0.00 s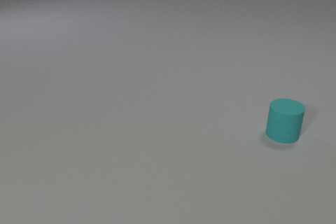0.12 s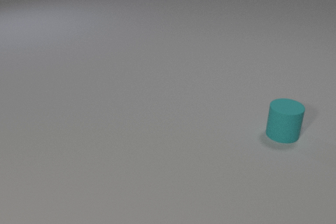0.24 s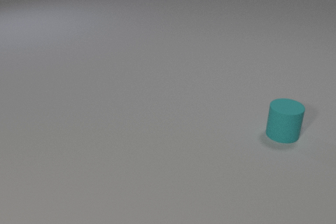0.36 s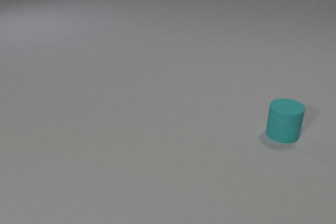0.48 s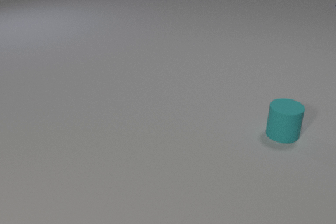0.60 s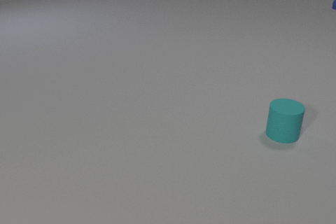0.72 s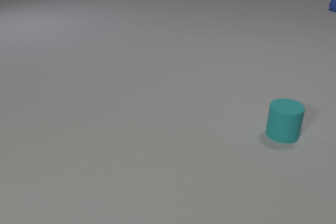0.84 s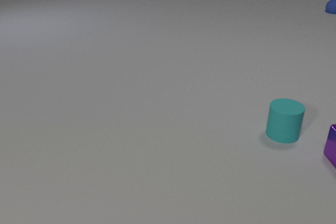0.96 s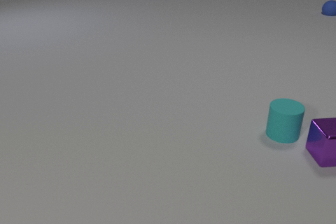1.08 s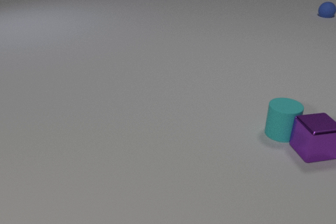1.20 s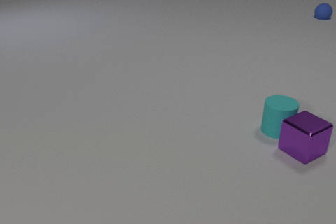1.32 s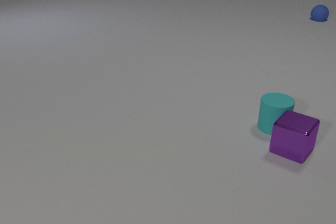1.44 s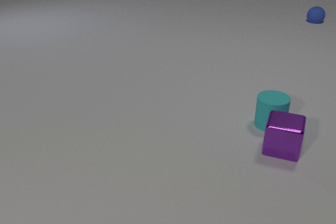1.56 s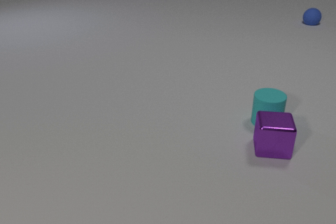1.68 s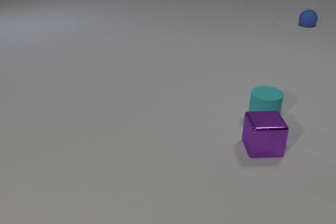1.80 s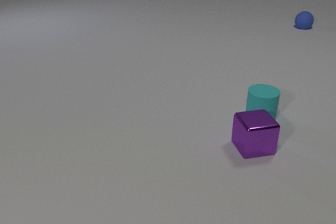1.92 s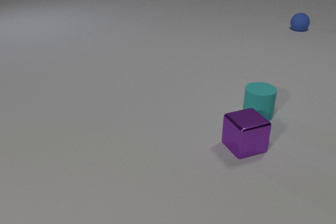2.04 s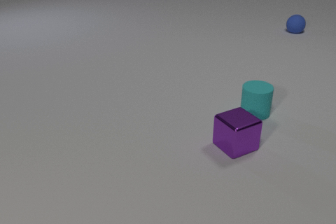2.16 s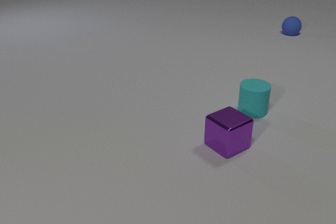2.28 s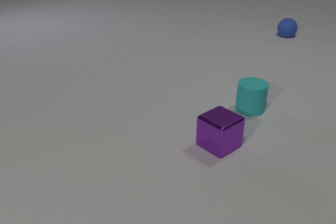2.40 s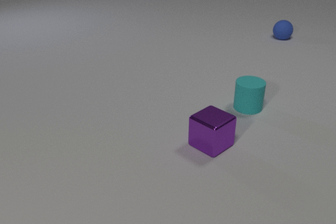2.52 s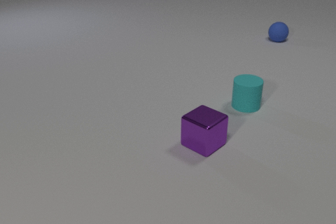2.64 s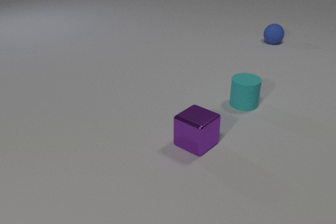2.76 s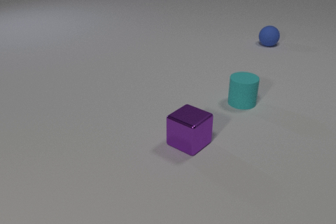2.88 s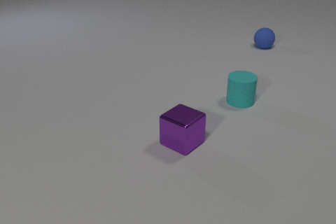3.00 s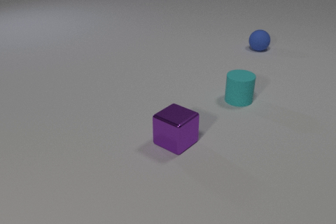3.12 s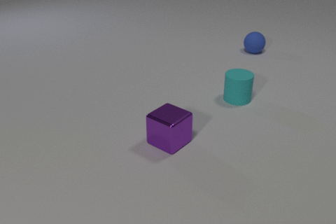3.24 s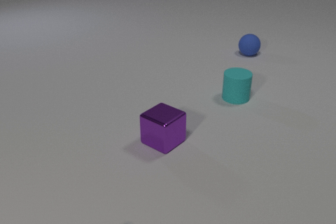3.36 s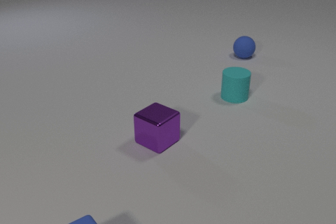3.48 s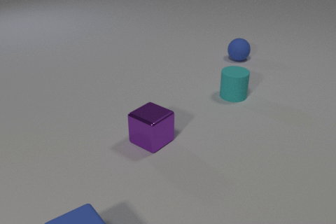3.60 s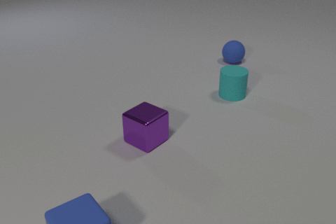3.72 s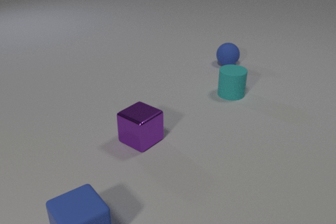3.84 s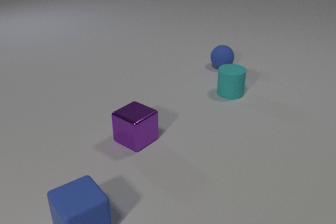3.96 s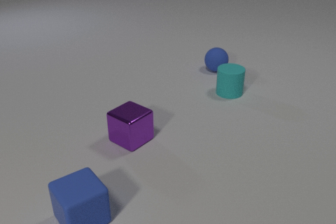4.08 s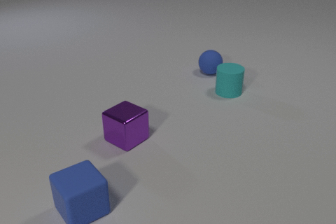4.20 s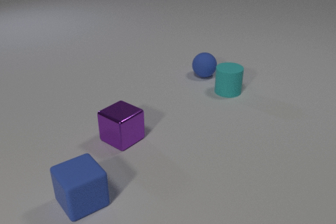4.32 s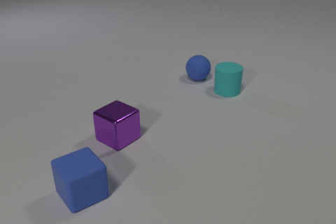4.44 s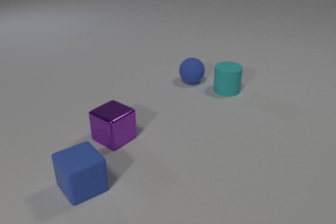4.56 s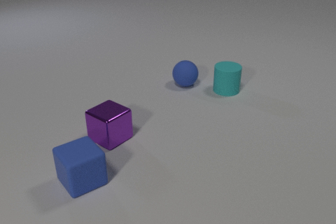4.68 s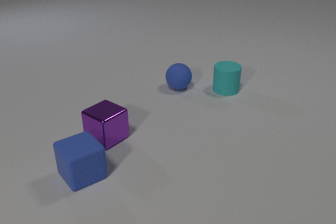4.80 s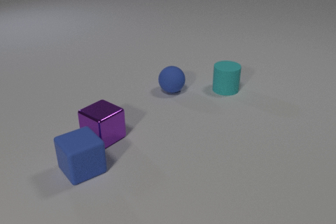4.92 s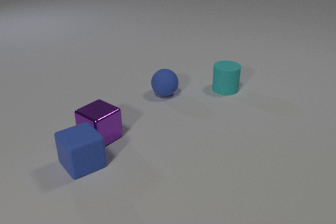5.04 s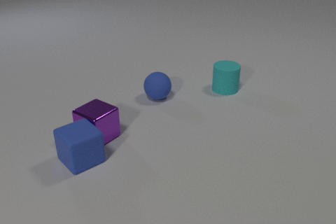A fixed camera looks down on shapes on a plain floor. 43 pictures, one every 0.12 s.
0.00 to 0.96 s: The purple metal cube comes in at the right edge, slides to the left. The blue rubber sphere comes in at the right edge, rolls toward the camera.
0.96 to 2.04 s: The purple metal cube slides to the left, spins so that its near face slides to the right, counterclockwise seen from above. The cyan rubber cylinder slides away from the camera and to the left. The blue rubber sphere rolls toward the camera and to the left. The purple metal cube and the cyan rubber cylinder collide.
2.04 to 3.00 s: The purple metal cube slides to the left, spins counterclockwise seen from above by about 15 degrees, its near face sliding to the right. The cyan rubber cylinder slides away from the camera and to the left. The blue rubber sphere rolls toward the camera and to the left.
3.00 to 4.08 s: The purple metal cube slides to the left. The cyan rubber cylinder slides away from the camera and to the left. The blue rubber cube comes in at the bottom edge, slides away from the camera. The blue rubber sphere rolls toward the camera and to the left.
4.08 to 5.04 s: The purple metal cube slides to the left. The cyan rubber cylinder slides away from the camera. The blue rubber cube slides away from the camera. The blue rubber sphere rolls toward the camera and to the left. The purple metal cube and the blue rubber cube collide.
What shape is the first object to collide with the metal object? cylinder.
What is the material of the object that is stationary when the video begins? rubber.
What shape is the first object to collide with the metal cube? cylinder.
